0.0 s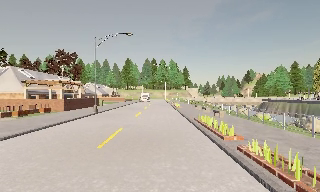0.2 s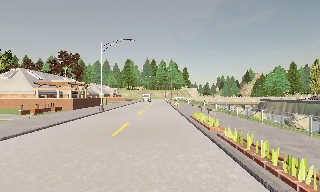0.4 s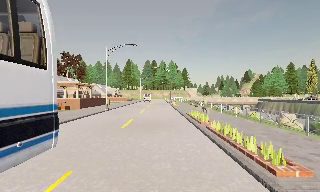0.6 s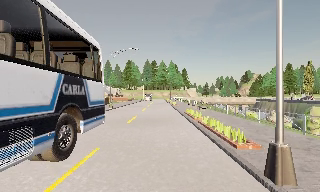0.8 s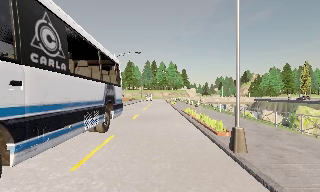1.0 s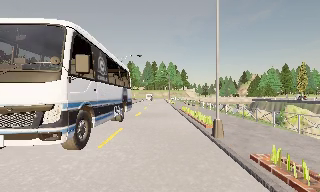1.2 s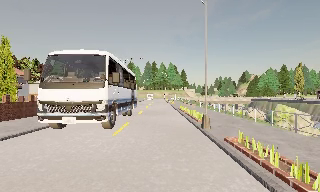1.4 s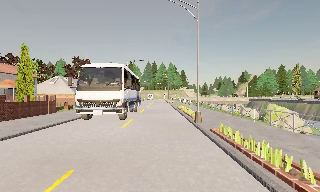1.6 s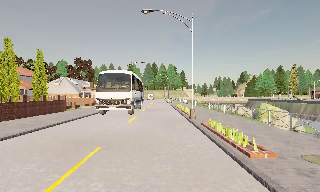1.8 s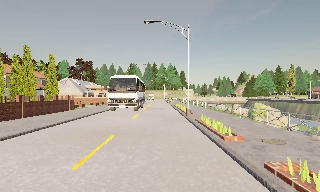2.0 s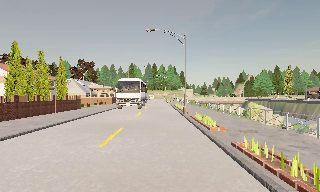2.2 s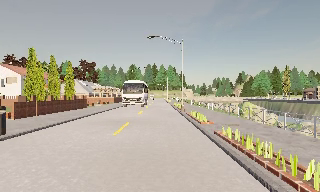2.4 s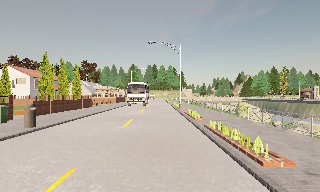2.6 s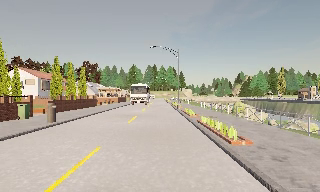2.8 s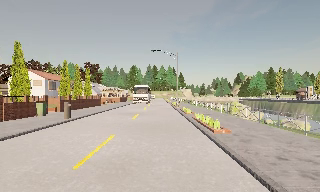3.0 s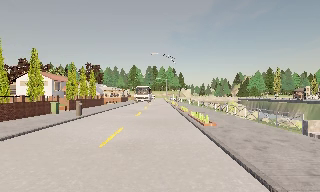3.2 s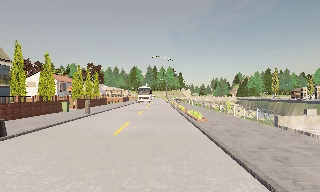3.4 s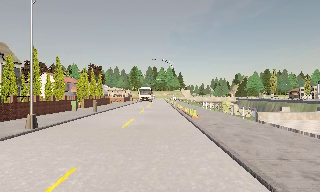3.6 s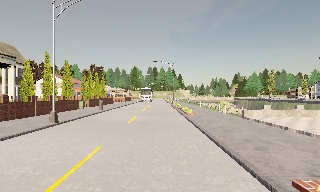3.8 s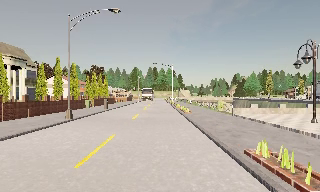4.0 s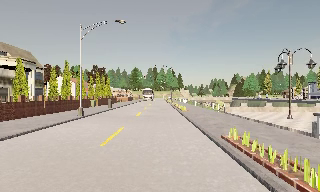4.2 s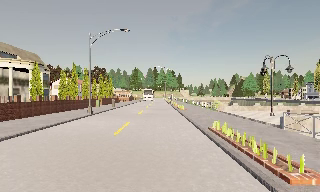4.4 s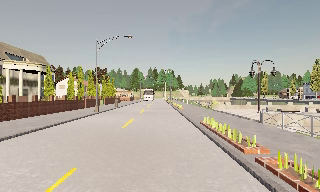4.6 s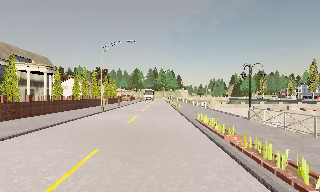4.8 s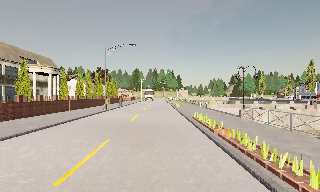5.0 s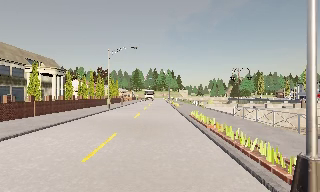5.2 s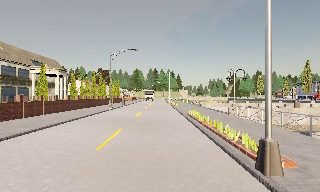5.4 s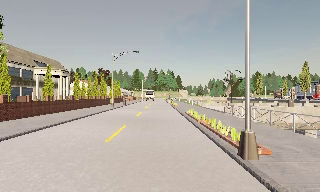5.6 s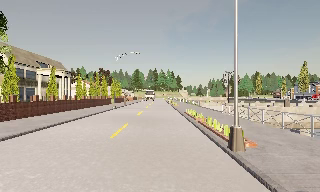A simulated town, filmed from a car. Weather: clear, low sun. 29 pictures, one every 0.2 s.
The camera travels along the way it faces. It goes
backward.
0.0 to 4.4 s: The camera travels backward, about 35 m, so what stands in front gets smaller.
4.4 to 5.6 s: The camera travels backward, about 6 m, so what stands in front gets smaller. It loses speed.
The film runs backward here.
